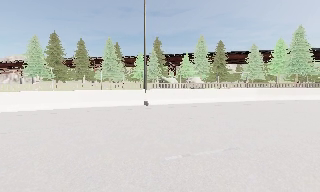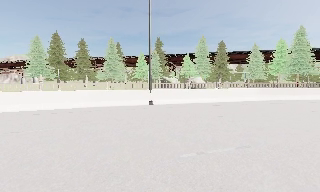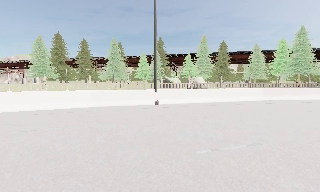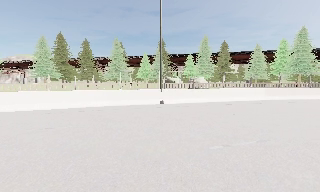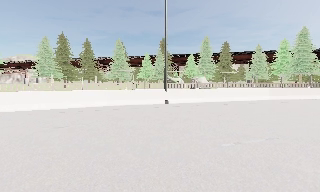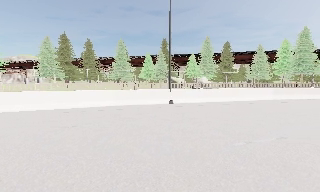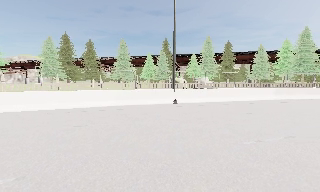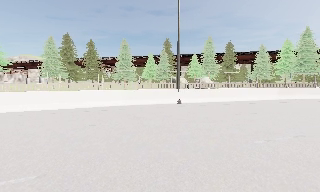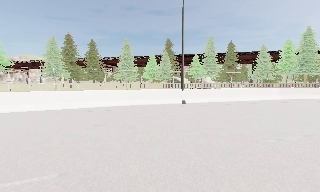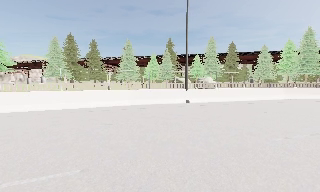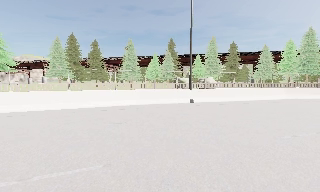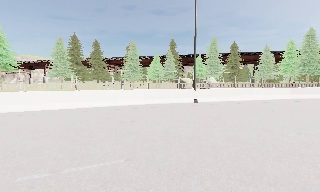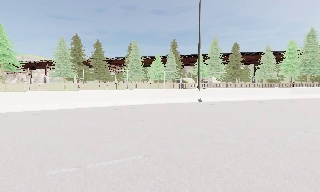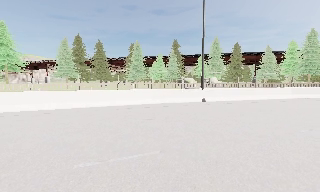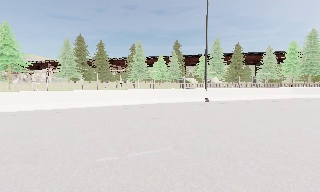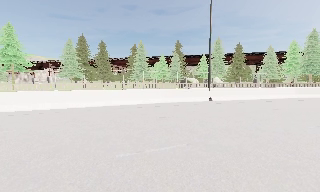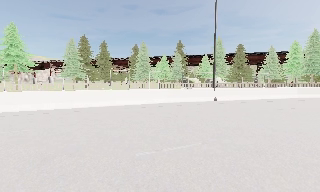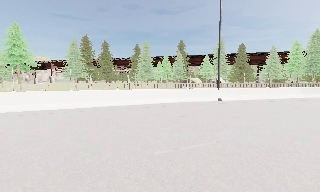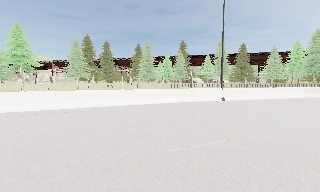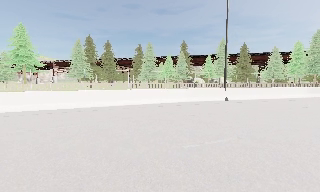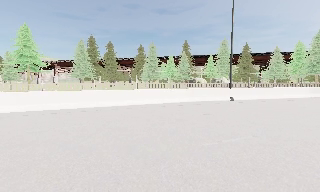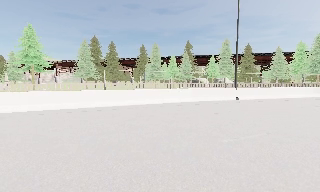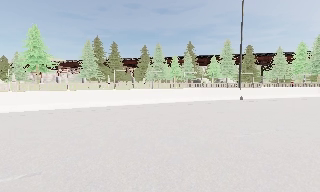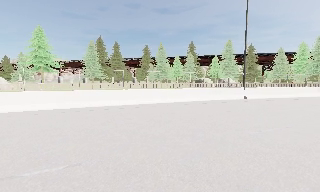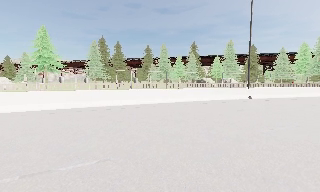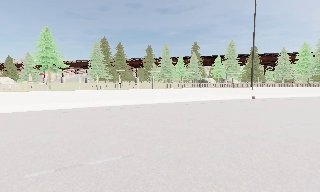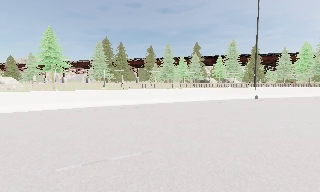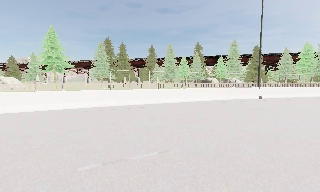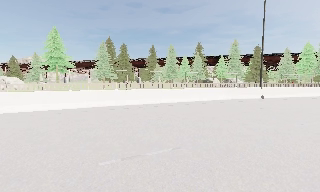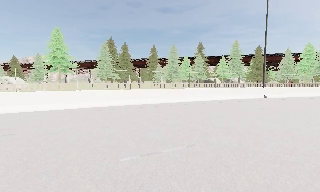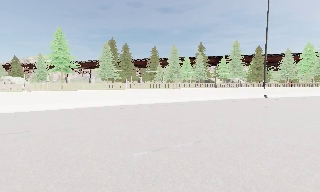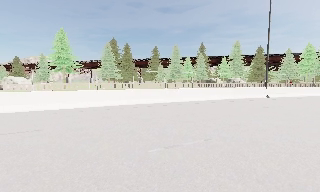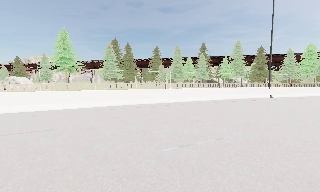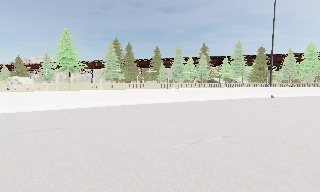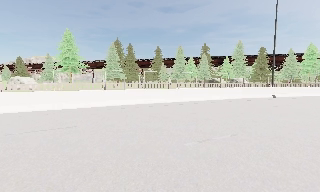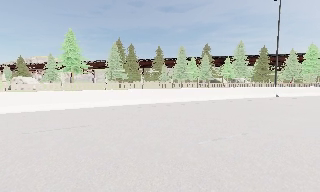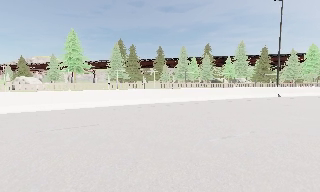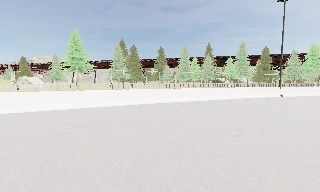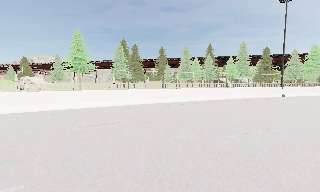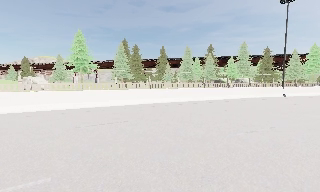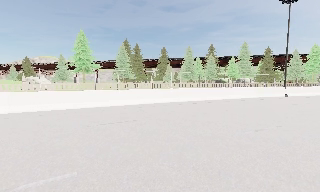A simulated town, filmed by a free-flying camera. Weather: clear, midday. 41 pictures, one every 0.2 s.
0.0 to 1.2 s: The camera travels to its left and backward, about 2.5 m, so close, fixed things drift to the right.
1.2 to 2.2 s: The camera travels to its left, about 2 m, so close, fixed things drift to the right.
2.2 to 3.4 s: The camera travels to its left and backward, about 2.5 m, so close, fixed things drift to the right.
3.4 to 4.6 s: The camera travels to its left and backward, about 3.5 m, so close, fixed things drift to the right. It gains speed.
4.6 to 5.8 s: The camera travels to its left, about 3 m, so close, fixed things drift to the right.
5.8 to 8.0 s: The camera travels to its left and backward, about 4.5 m, so close, fixed things drift to the right.
The film runs backward here.
